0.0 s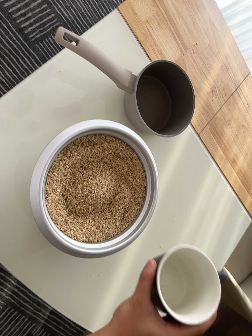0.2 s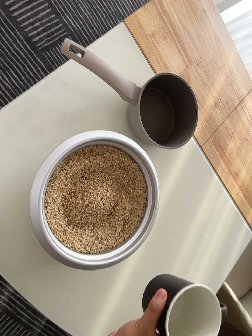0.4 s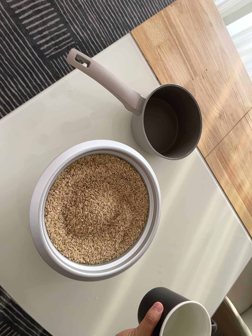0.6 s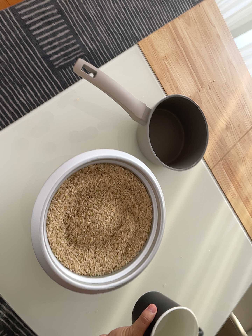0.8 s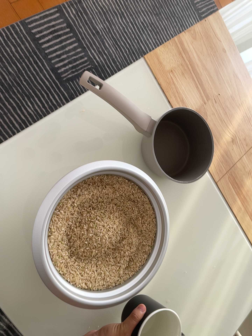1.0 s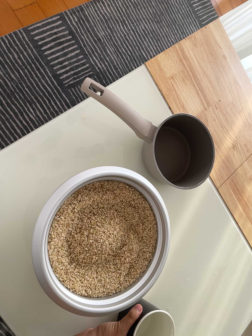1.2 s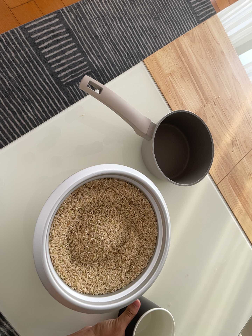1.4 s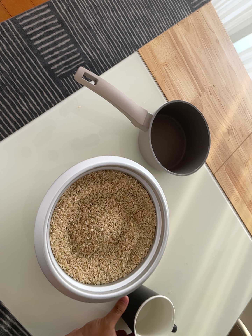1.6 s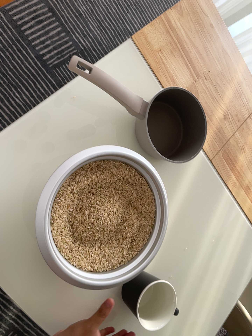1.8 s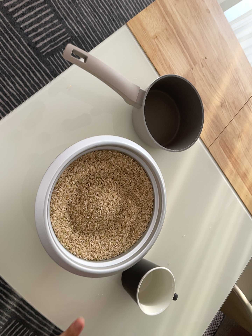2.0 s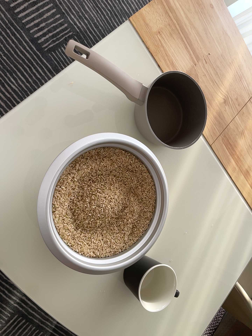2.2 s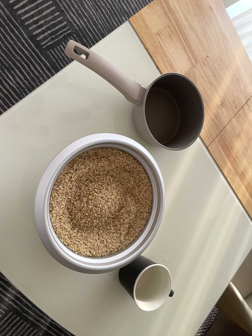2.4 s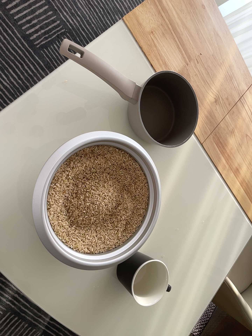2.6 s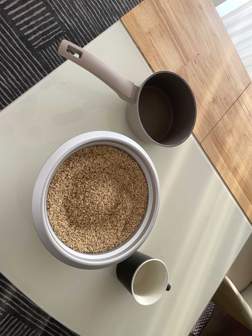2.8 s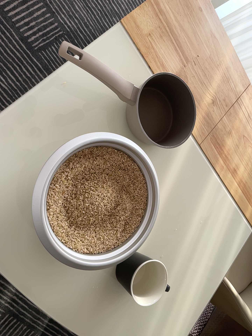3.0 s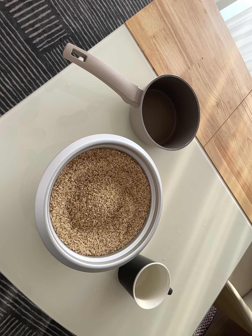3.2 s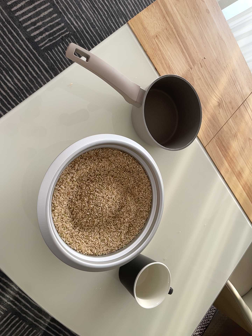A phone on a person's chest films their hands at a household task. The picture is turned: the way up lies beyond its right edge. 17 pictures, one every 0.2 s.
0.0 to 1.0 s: The camera's aim tips toward the top of its view by about 10 degrees, and the scene shifts downward.
1.0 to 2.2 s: The camera's aim tips toward the bottom of its view by about 10 degrees, and the scene shifts upward.
2.2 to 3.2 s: The camera keeps its place and its aim.
The film runs backward here.
